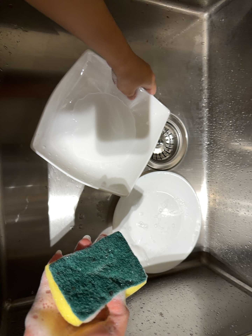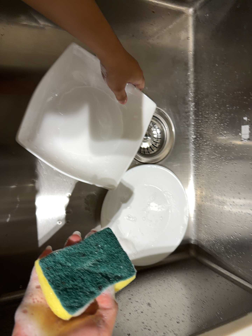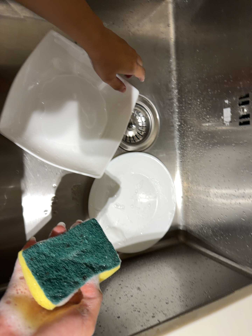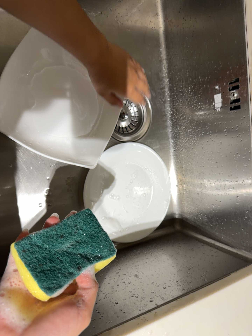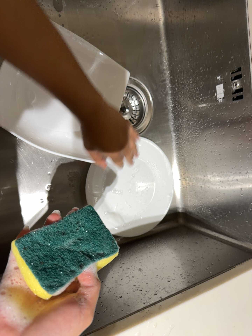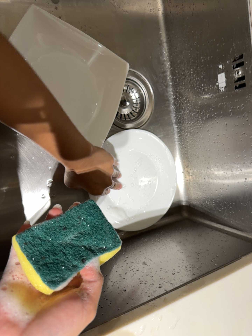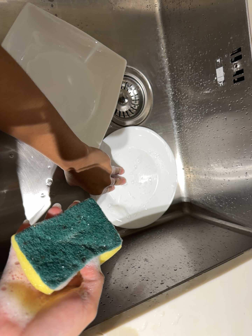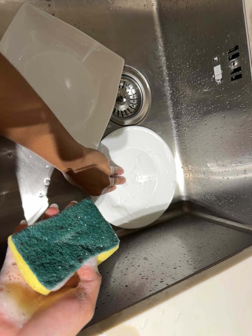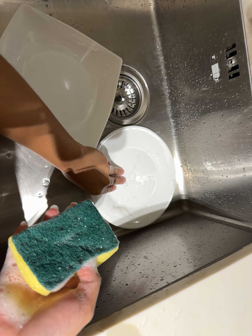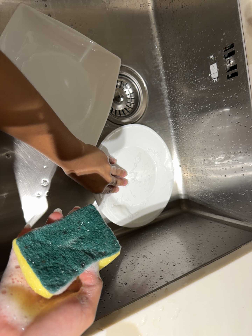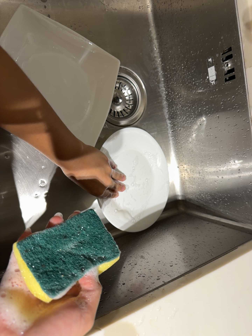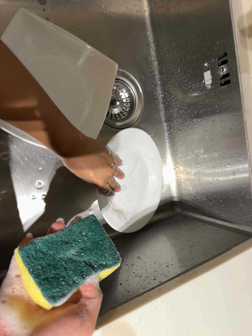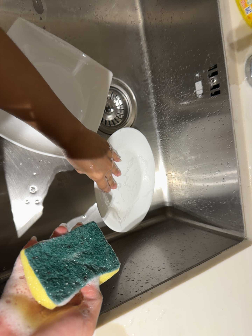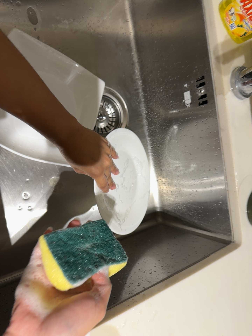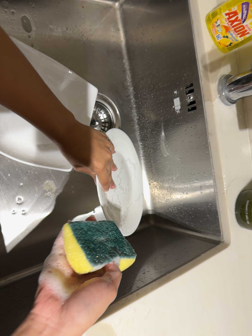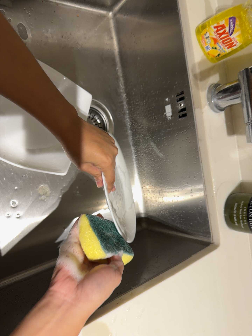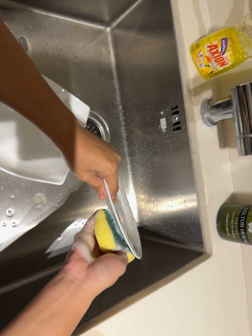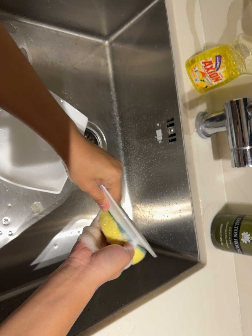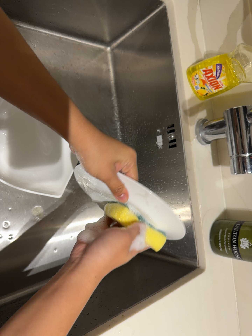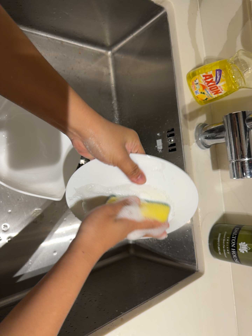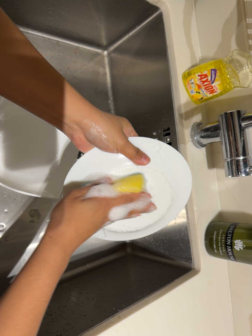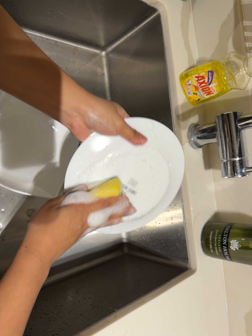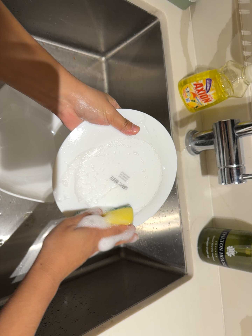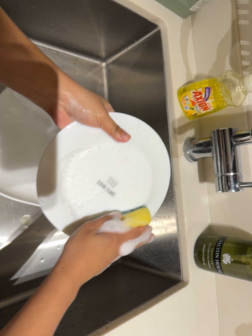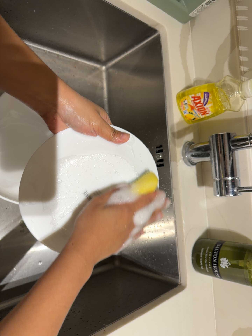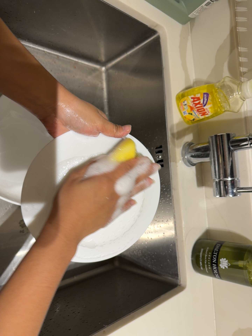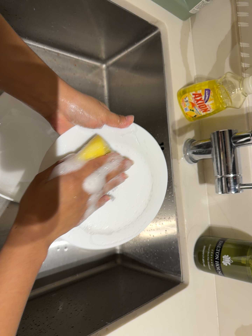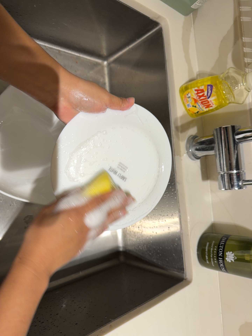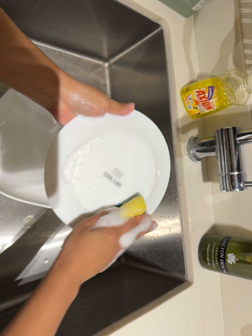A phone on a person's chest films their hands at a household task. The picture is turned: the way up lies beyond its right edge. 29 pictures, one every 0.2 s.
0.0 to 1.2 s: The camera travels toward the bottom of its view, about 7 cm, so close, fixed things drift upward. It rolls about its line of sight by about 10 degrees, and the scene rotates counterclockwise.
1.2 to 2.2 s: The camera keeps its place and its aim.
2.2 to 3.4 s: The scene slides to the left, as the camera pans about 10 degrees to its right. It travels backward, about 8 cm, so what stands in front gets smaller. Its aim tips toward the top of its view by about 10 degrees, and the scene shifts downward.
3.4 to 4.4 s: The camera shifts only a little, or ends up much as it began.
4.4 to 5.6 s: The camera keeps its place and its aim.
The film runs backward here.
